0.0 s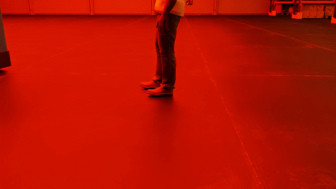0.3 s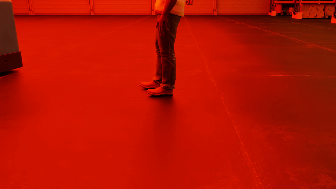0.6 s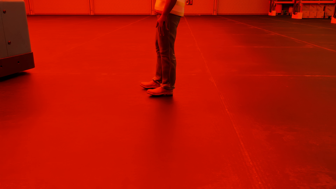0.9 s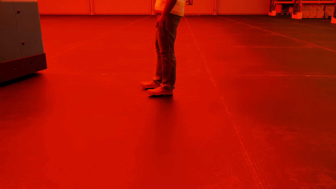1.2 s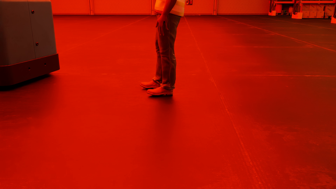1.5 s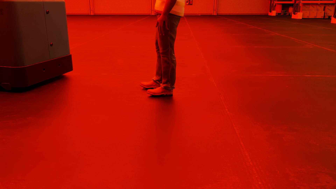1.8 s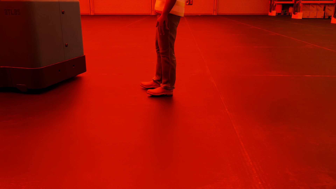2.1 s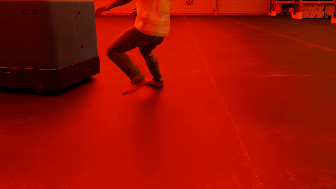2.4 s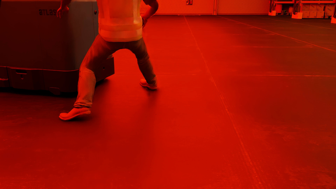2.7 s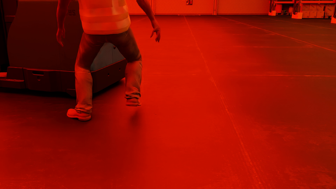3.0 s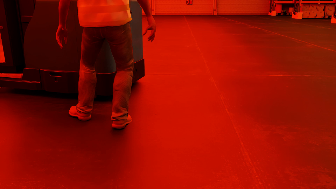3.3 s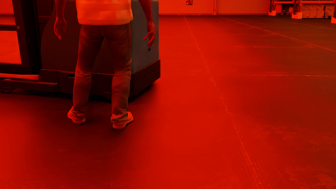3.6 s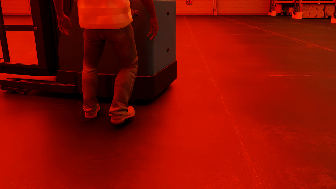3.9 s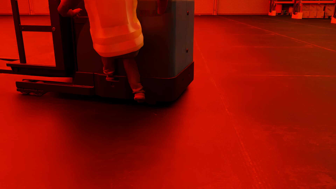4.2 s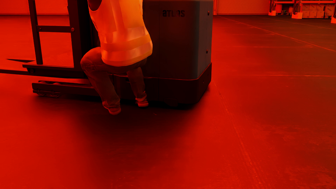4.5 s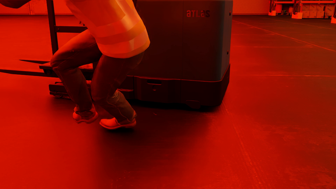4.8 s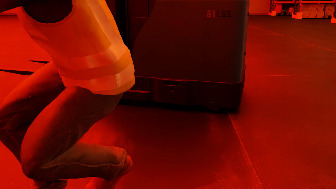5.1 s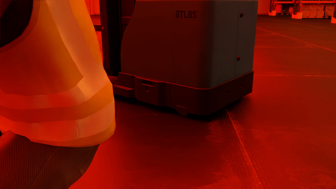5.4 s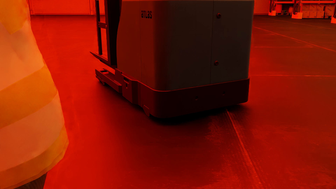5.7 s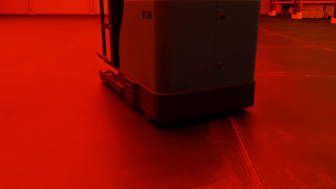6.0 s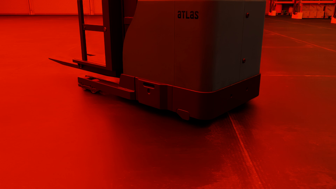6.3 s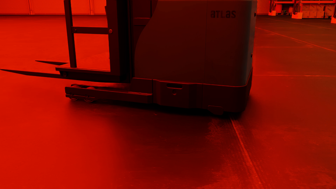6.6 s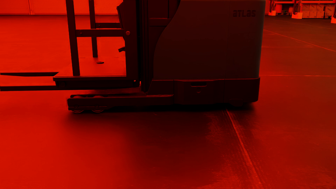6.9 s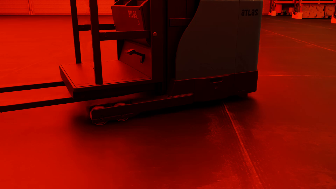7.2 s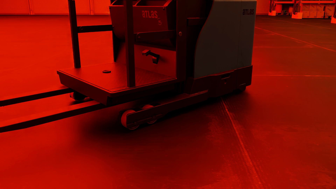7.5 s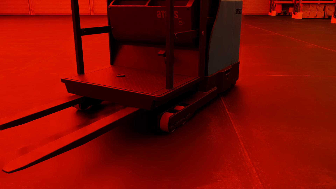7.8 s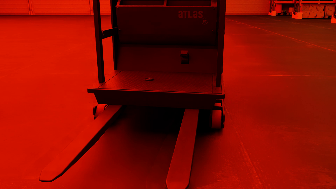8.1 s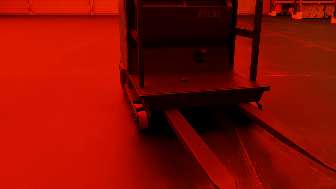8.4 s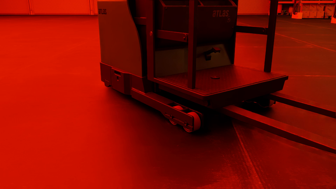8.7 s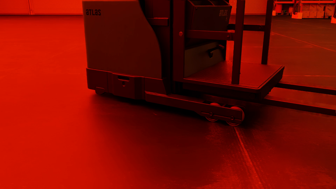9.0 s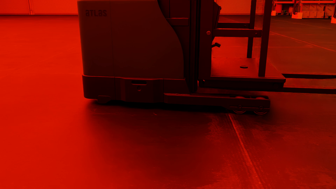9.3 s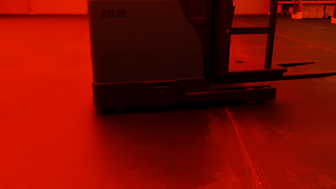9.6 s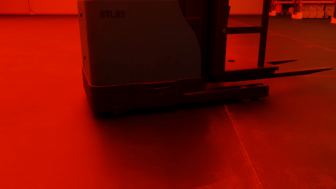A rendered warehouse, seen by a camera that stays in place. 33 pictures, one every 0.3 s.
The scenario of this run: Near miss between a forklift and a person.
